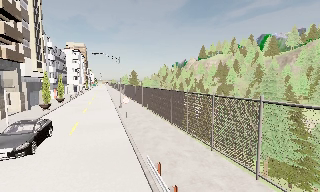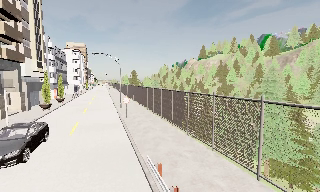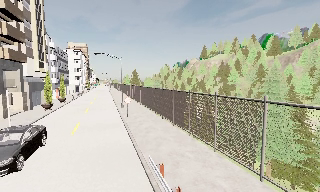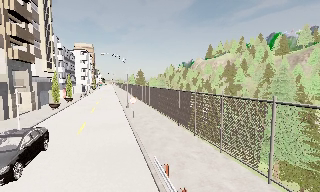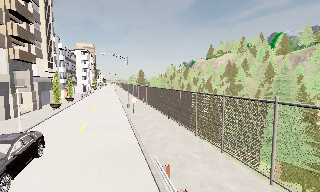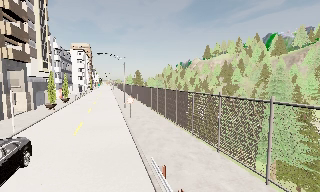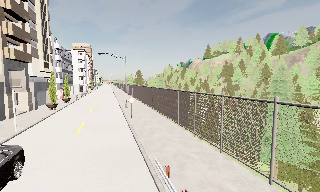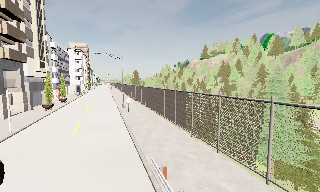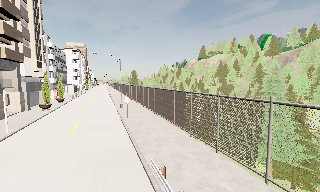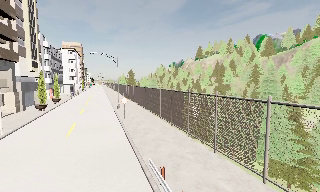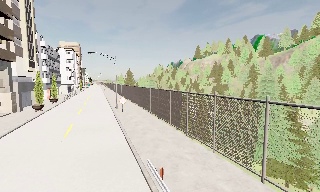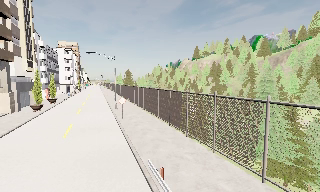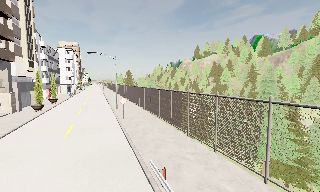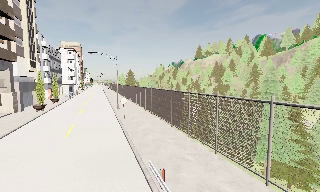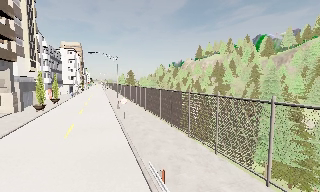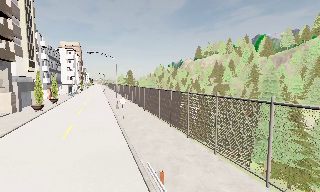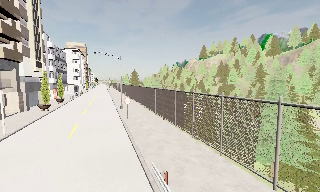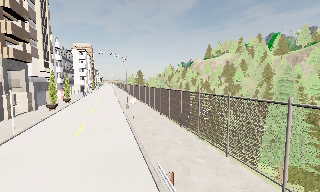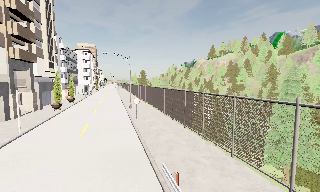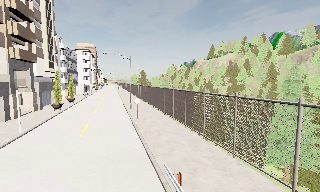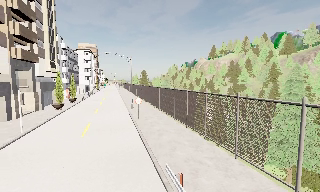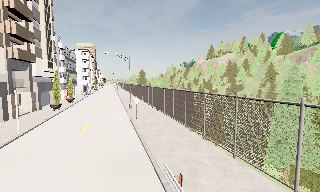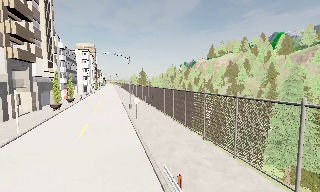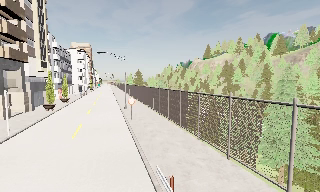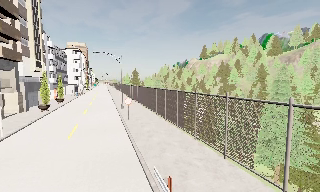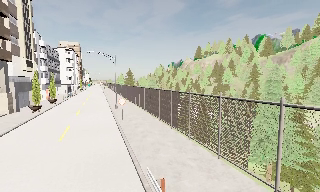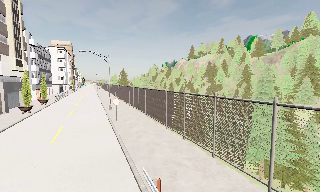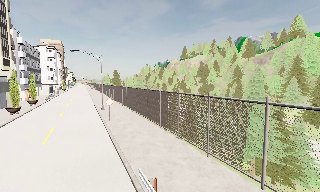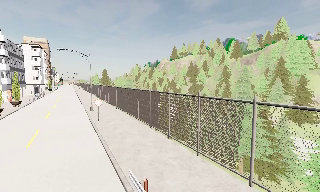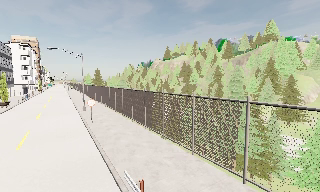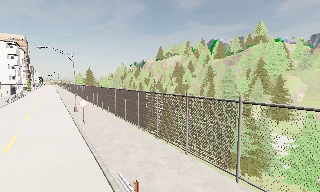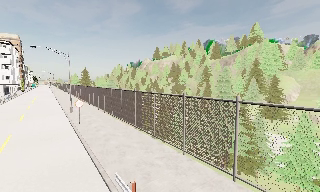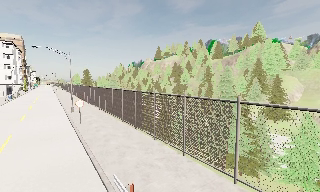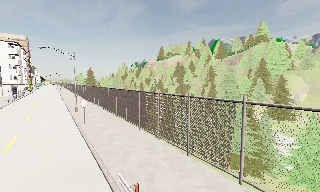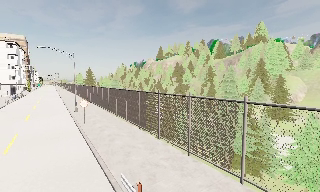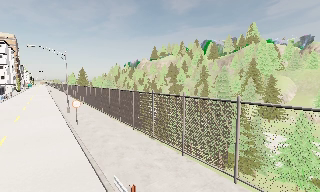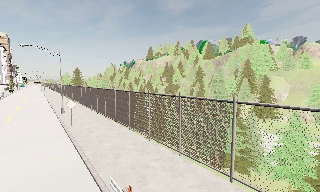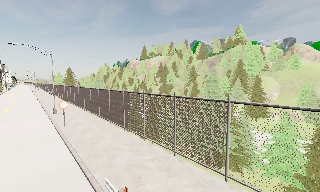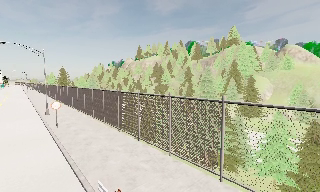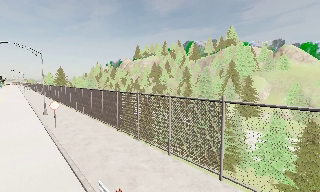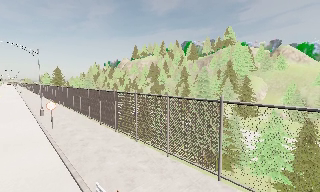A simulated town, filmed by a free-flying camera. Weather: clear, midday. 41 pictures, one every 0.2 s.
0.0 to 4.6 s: The camera travels forward, about 1 m, so what stands in front looms larger.
4.6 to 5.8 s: The camera swings to its right by about 15 degrees, and the scene slides to the left.
5.8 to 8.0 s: The scene slides to the left, as the camera pans about 10 degrees to its right.
The film runs forward here.
